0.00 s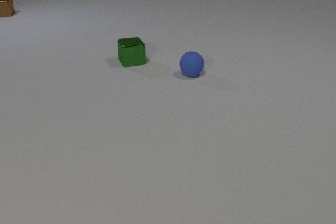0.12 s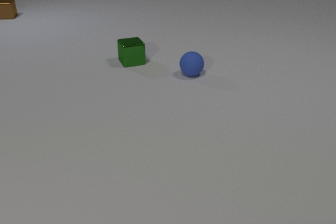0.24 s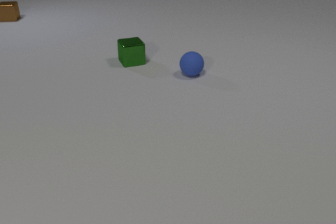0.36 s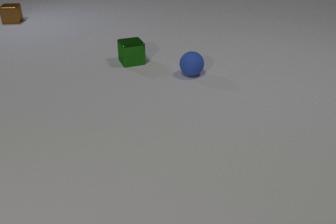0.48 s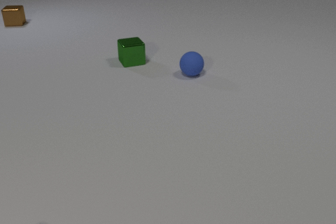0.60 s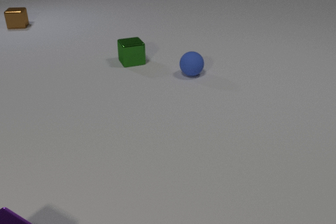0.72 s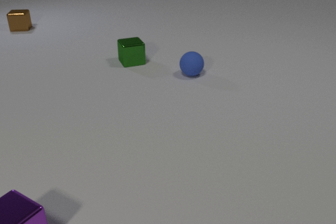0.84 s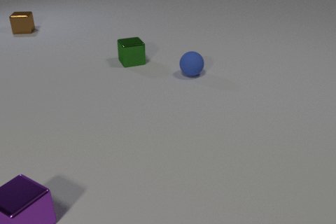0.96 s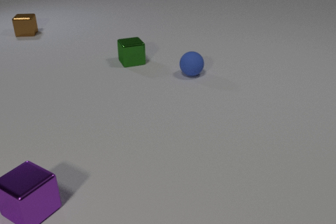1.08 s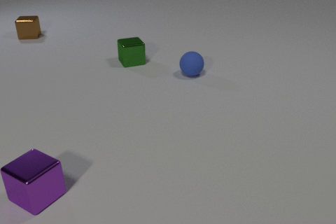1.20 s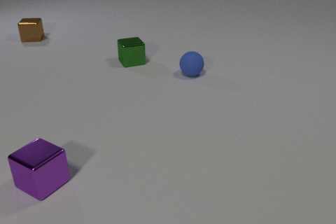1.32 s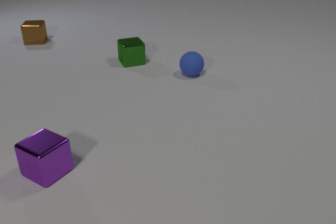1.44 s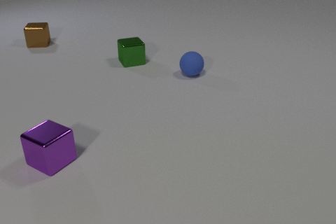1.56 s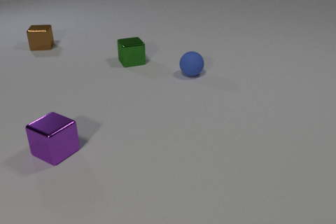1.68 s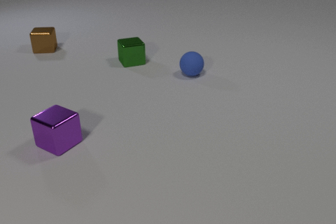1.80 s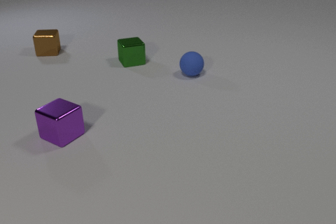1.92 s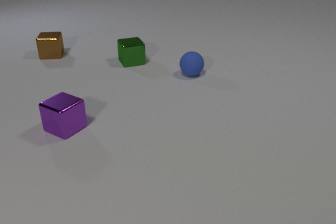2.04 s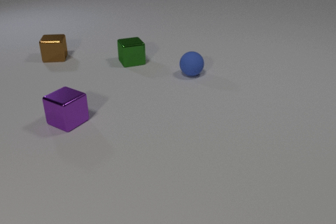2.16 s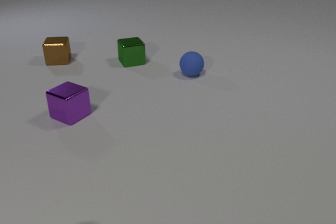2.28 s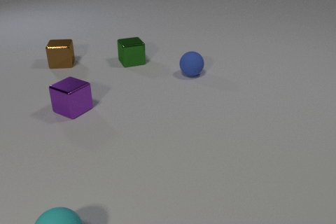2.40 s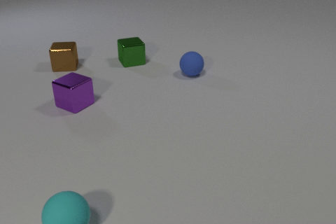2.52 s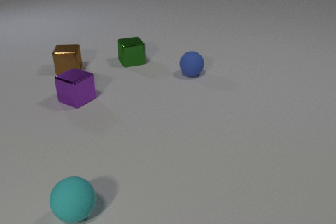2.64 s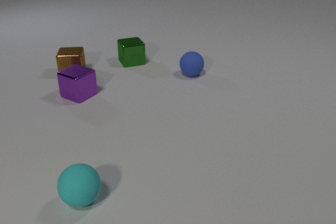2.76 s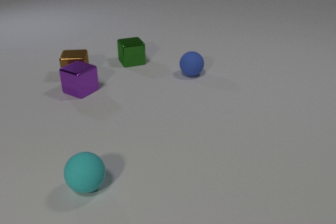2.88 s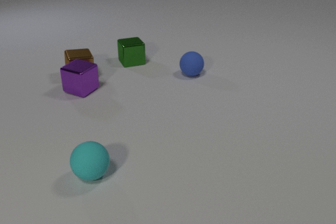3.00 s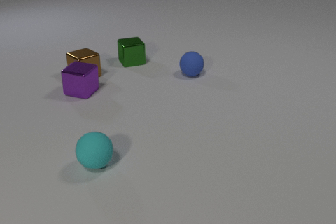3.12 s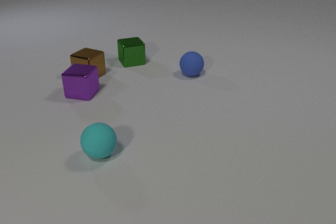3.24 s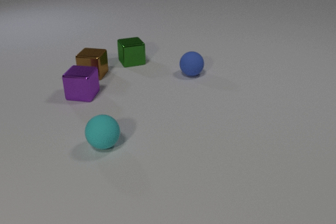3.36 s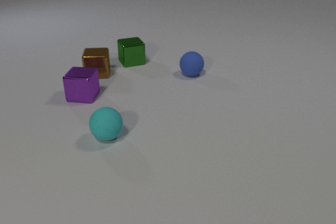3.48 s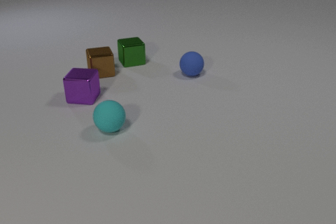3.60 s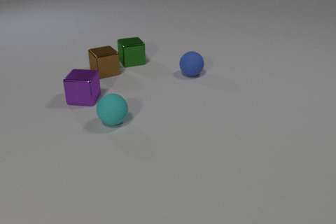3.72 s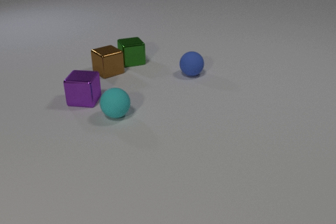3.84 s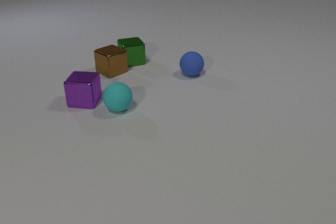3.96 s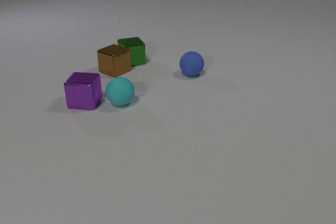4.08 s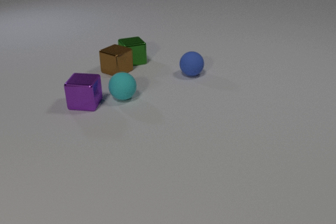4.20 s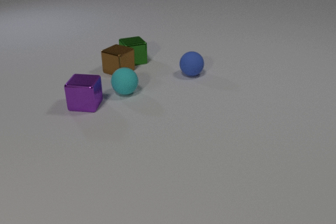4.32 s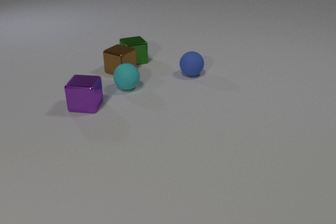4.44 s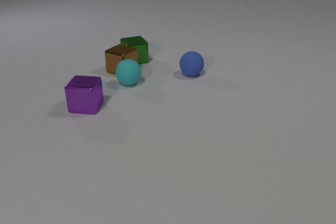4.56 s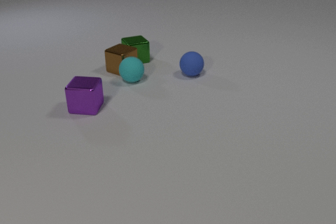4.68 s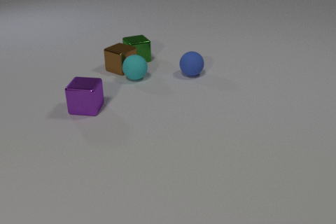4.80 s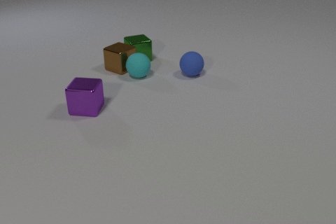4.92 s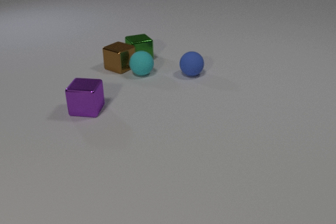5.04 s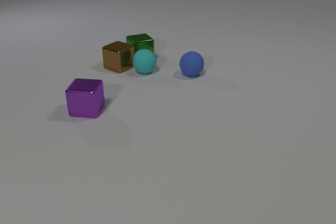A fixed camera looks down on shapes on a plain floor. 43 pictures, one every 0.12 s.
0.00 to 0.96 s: The purple metal cube comes in at the bottom edge, slides away from the camera. The brown metal cube slides toward the camera.
0.96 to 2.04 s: The purple metal cube slides away from the camera. The brown metal cube slides toward the camera.
2.04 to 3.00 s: The purple metal cube slides away from the camera. The brown metal cube slides toward the camera and to the right, spins counterclockwise seen from above by about 45 degrees, its near face sliding to the right. The cyan rubber sphere comes in at the bottom edge, rolls away from the camera. The purple metal cube and the brown metal cube collide.
3.00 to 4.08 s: The purple metal cube slides toward the camera. The brown metal cube slides to the right, spins counterclockwise seen from above by about 105 degrees, its near face sliding to the right. The cyan rubber sphere rolls away from the camera. The brown metal cube and the green metal cube collide.
4.08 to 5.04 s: The purple metal cube slides toward the camera. The brown metal cube slides away from the camera. The cyan rubber sphere rolls away from the camera. The green metal cube slides away from the camera and to the right. The brown metal cube and the cyan rubber sphere collide.
What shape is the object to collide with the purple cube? cube.
How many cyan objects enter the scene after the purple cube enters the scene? 1.
Are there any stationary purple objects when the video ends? no.
